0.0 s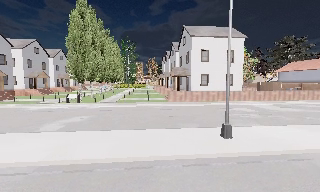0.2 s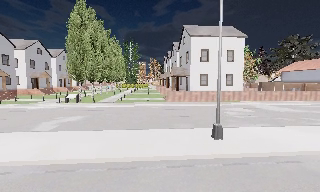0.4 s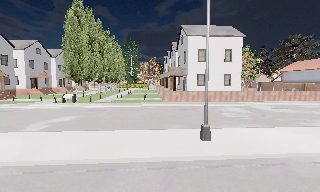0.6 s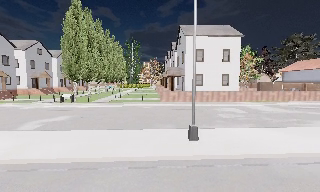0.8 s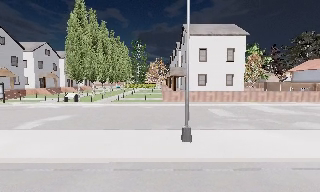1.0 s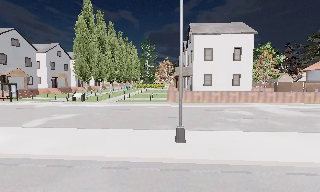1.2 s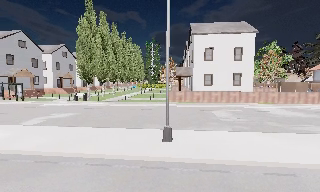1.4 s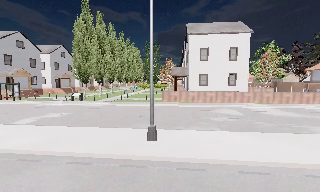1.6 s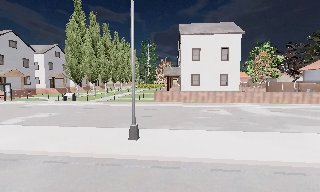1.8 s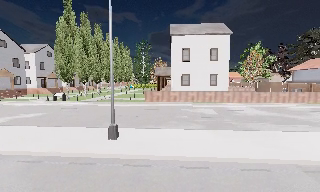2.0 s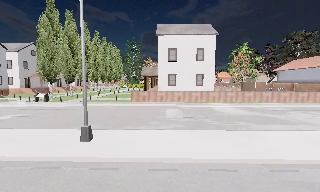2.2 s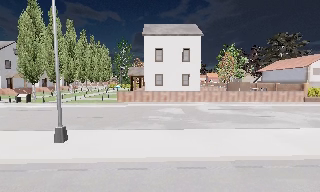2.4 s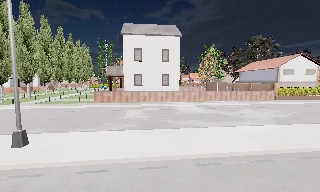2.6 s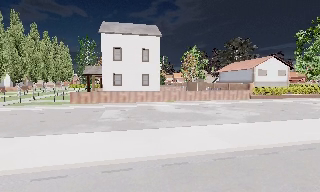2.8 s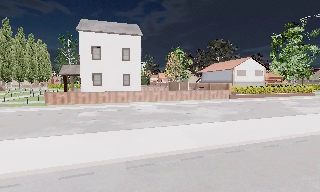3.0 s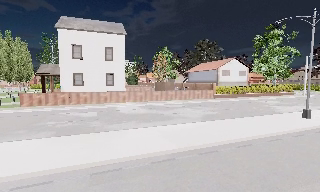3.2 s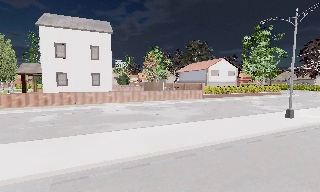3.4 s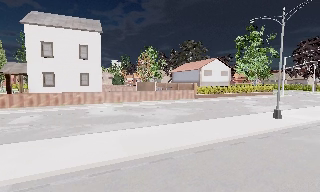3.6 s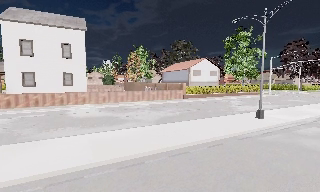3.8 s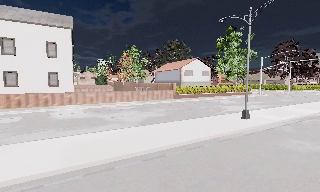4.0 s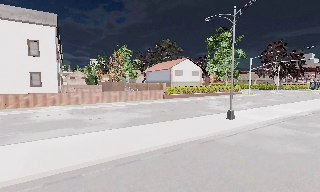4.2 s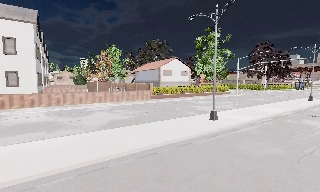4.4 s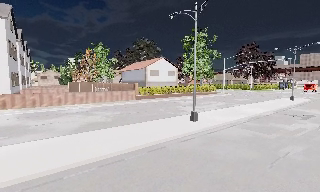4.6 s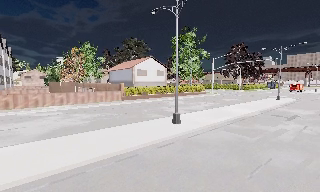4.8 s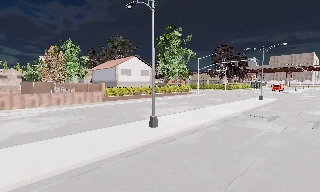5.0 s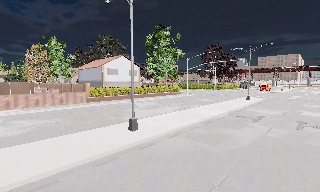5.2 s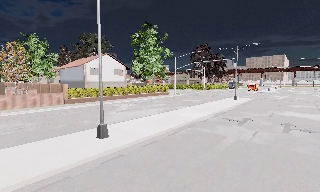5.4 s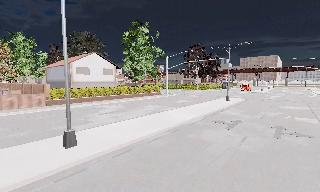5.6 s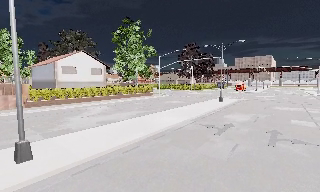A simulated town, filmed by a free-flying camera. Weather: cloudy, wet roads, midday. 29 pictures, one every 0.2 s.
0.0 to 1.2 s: The camera pans to its left, which is counterclockwise from overhead, by about 10 degrees. It travels to its right, about 4.5 m.
1.2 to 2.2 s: The camera travels to its right, about 4 m, so close, fixed things drift to the left.
2.2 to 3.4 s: The camera pans to its right, which is clockwise from overhead, by about 25 degrees. It travels to its right, about 5 m, so close, fixed things drift to the left.
3.4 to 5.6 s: The camera swings to its right by about 30 degrees, and the scene slides to the left. It travels to its right and forward, about 12 m, so close, fixed things drift to the left.
The film runs forward here.
